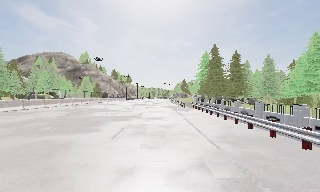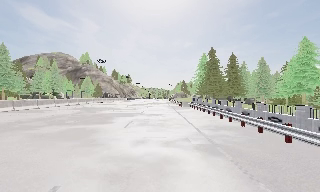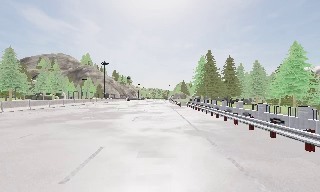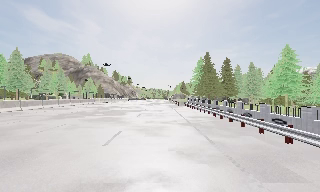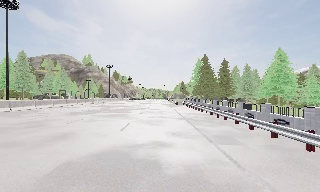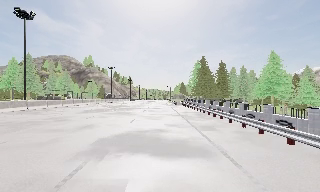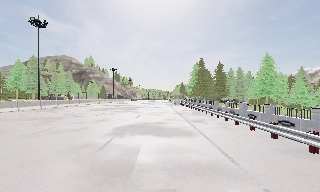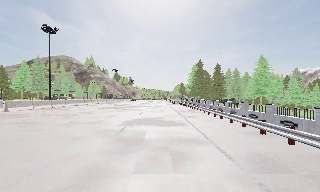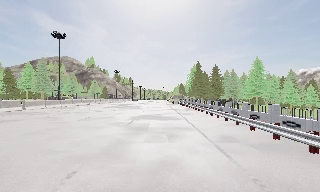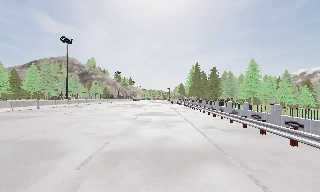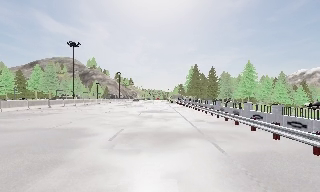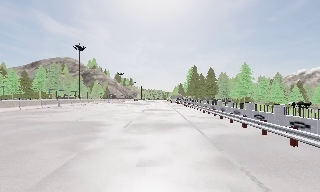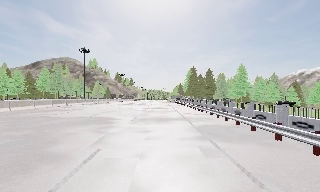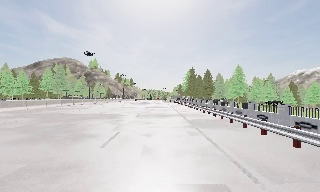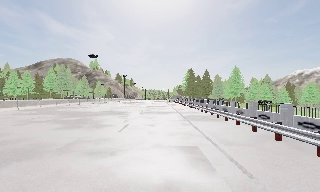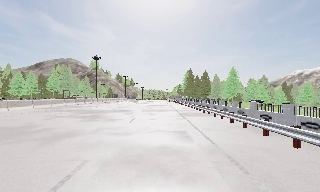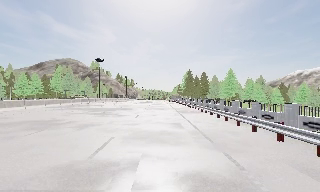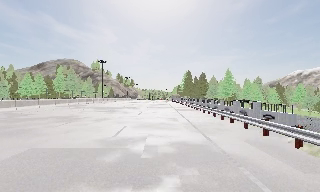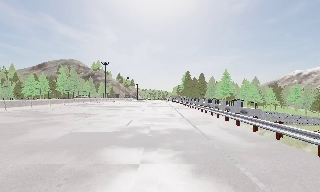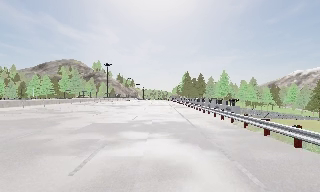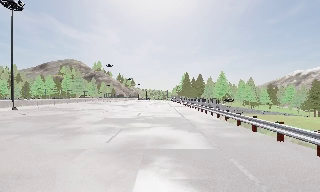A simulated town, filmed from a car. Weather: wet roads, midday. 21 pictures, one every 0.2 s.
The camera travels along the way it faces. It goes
backward.
0.0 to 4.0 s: The camera travels backward, about 45 m, so what stands in front gets smaller.
The film runs backward here.
